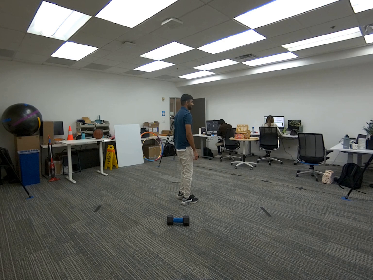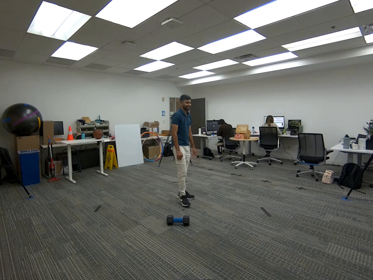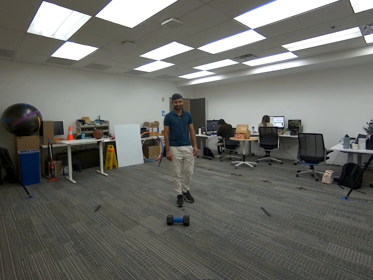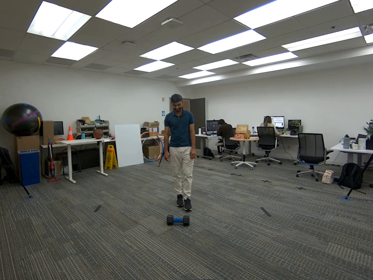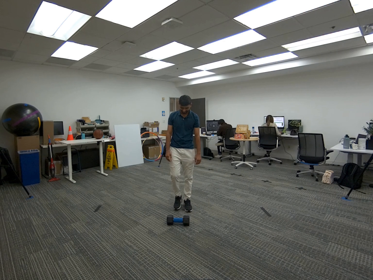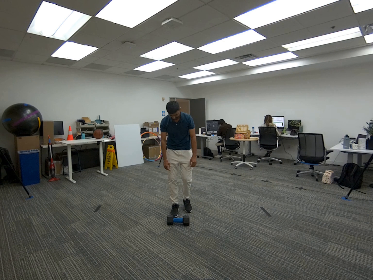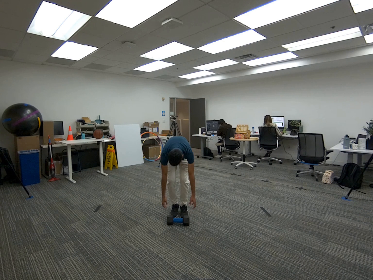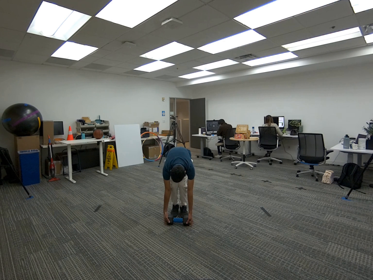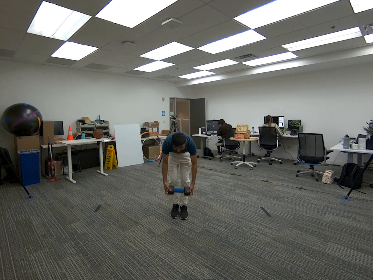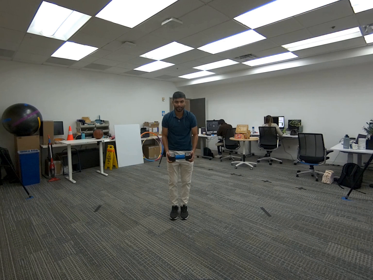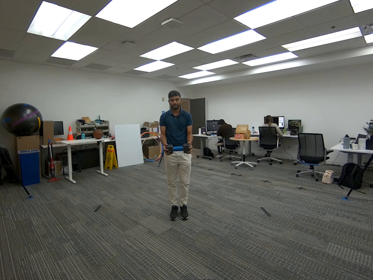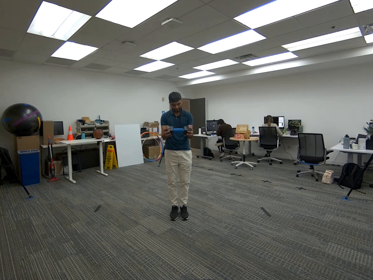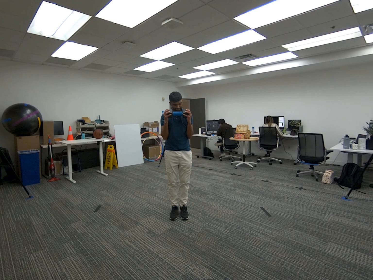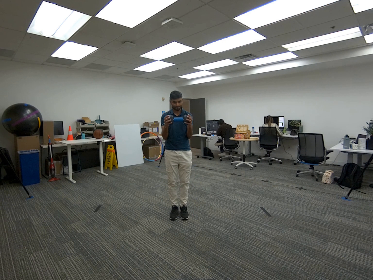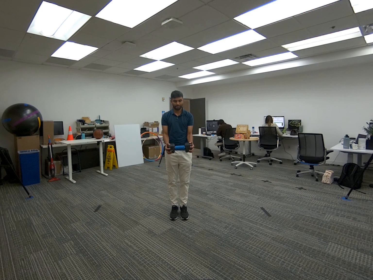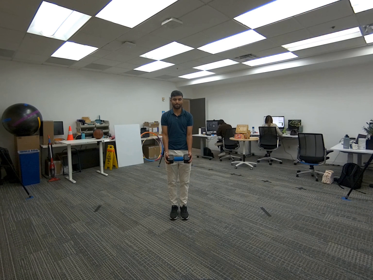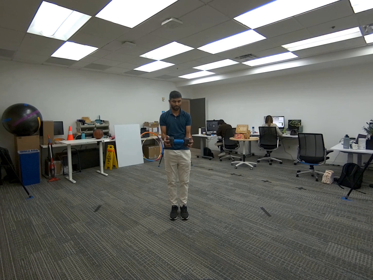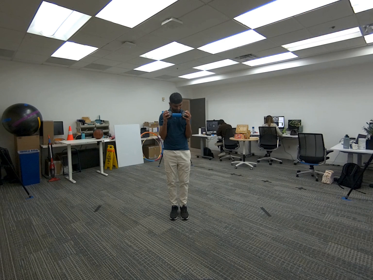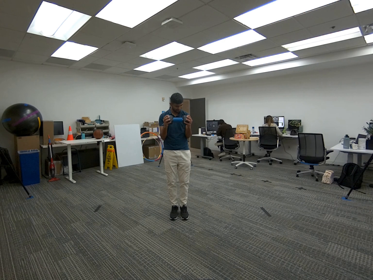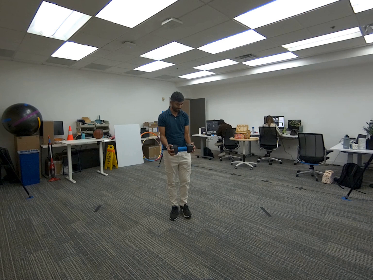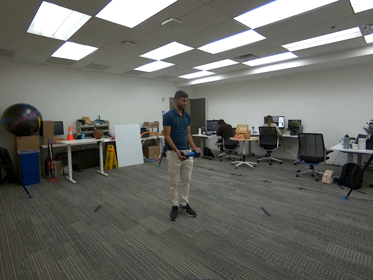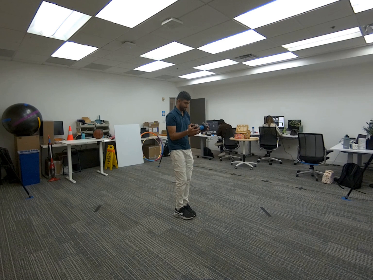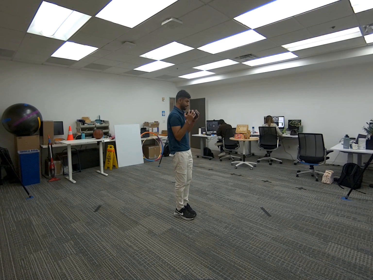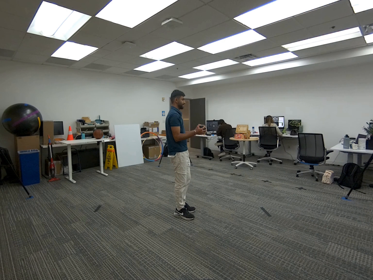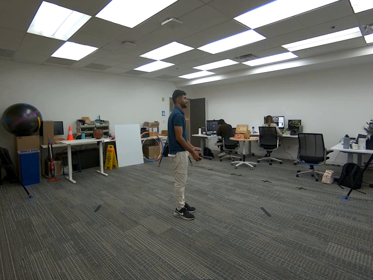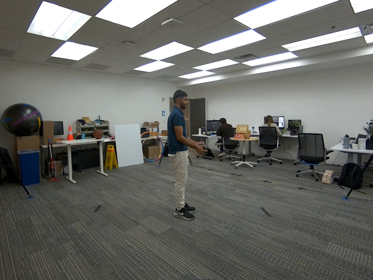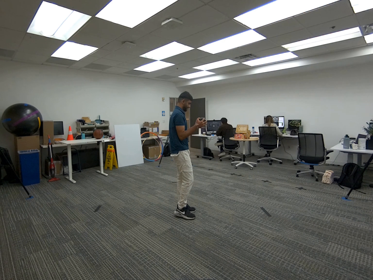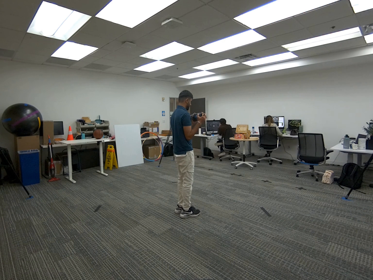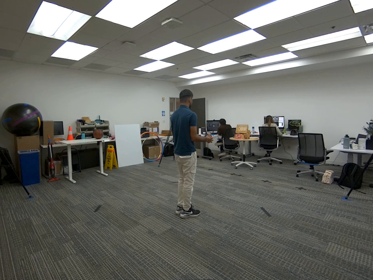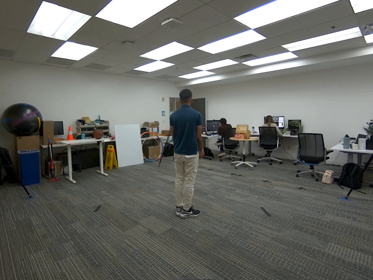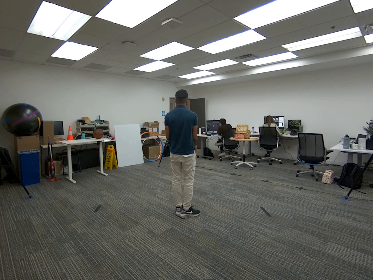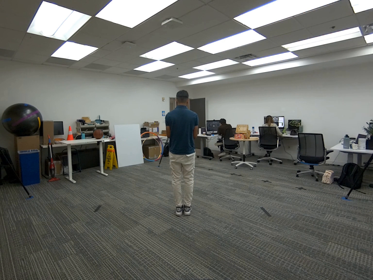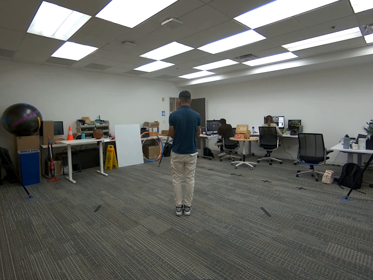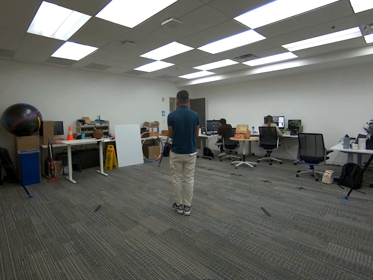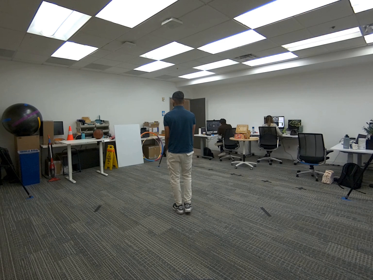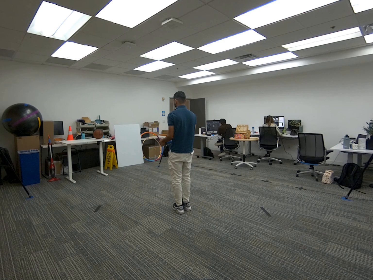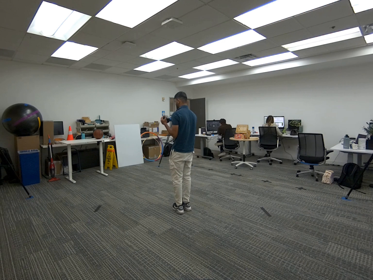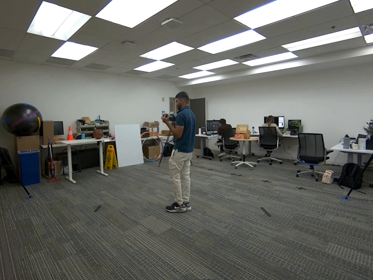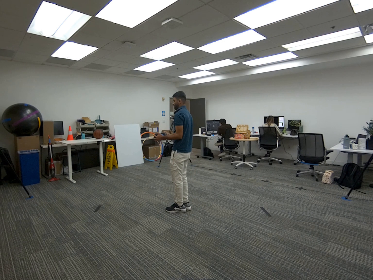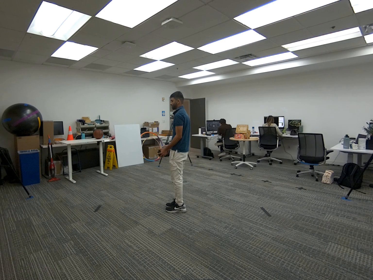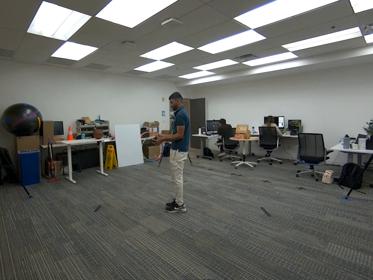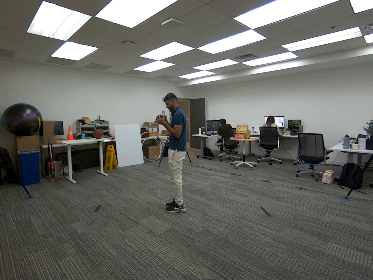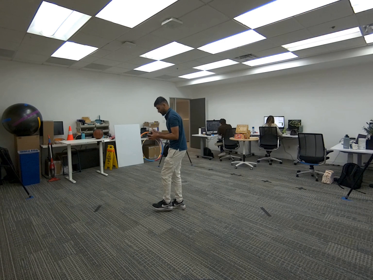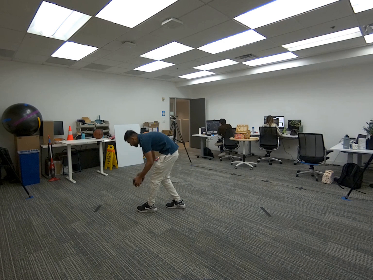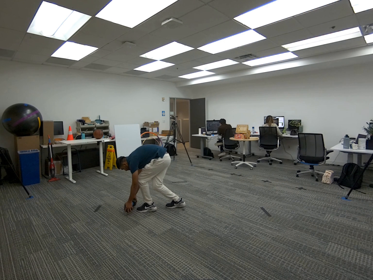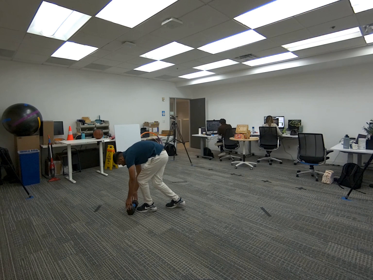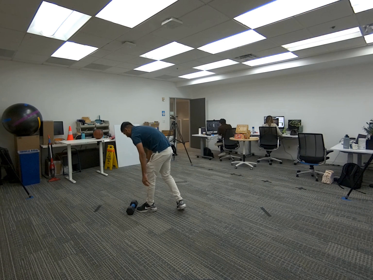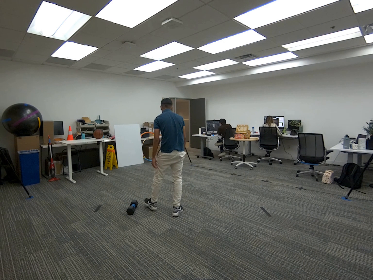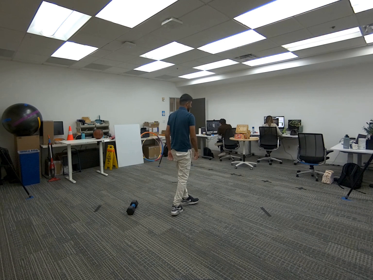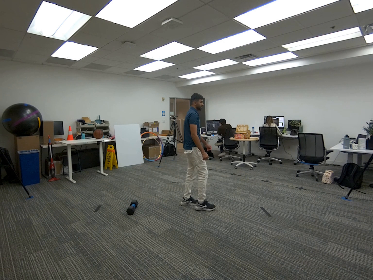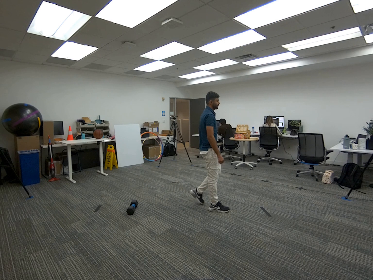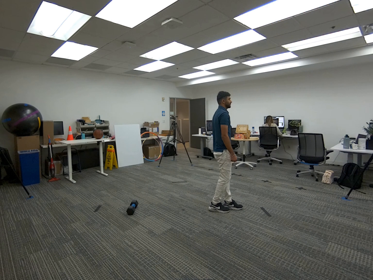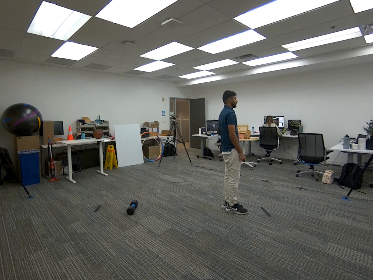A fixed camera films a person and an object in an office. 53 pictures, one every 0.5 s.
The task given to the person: Walk to the dumbbell, grasp it with both hands, and perform bicep curls. Continue until finished, then place the dumbbell back on the ground.
